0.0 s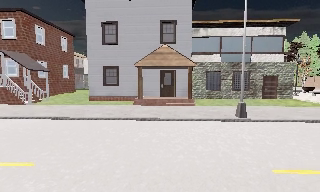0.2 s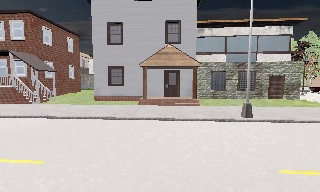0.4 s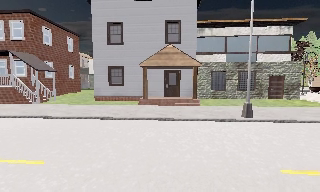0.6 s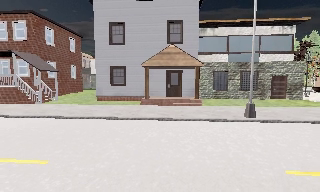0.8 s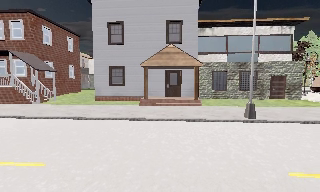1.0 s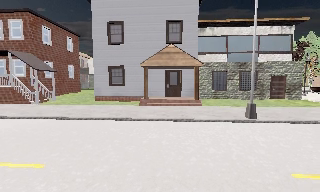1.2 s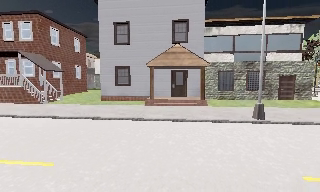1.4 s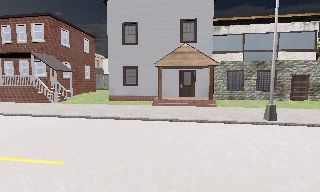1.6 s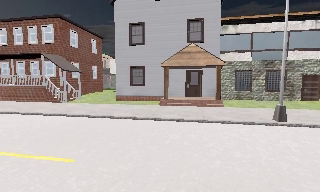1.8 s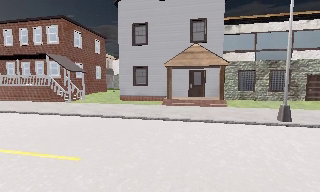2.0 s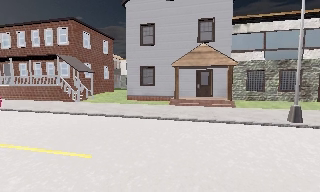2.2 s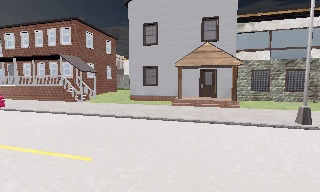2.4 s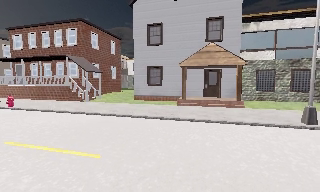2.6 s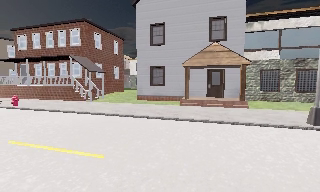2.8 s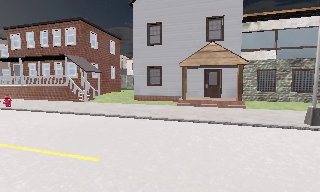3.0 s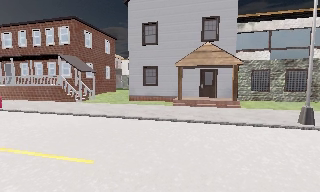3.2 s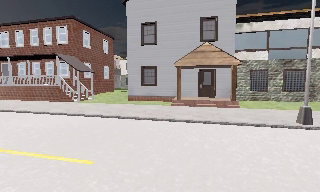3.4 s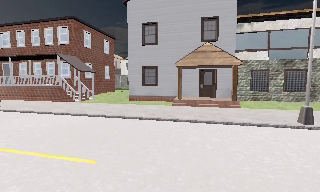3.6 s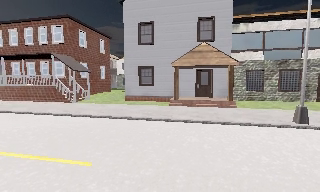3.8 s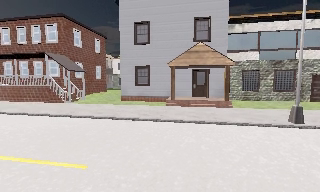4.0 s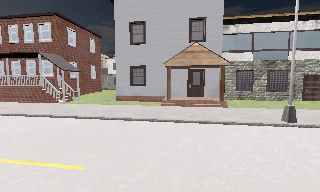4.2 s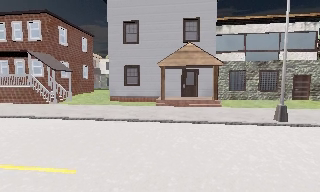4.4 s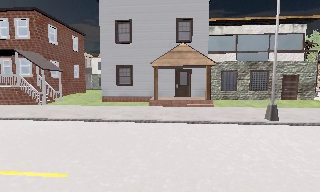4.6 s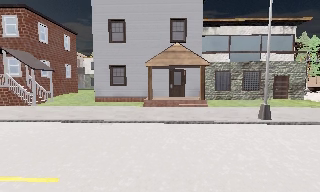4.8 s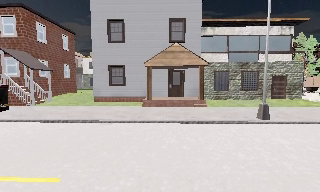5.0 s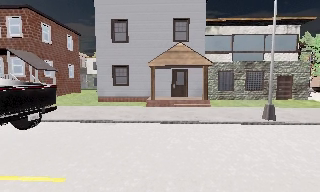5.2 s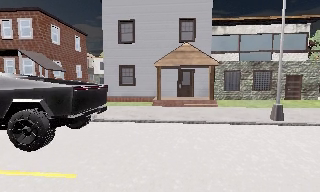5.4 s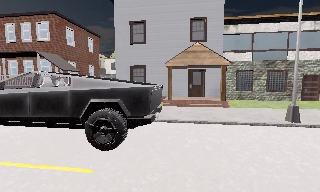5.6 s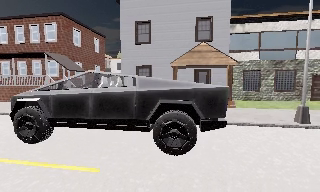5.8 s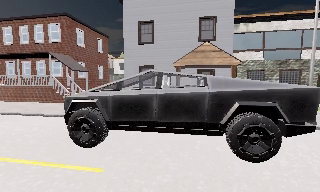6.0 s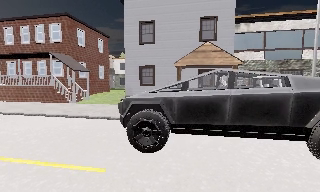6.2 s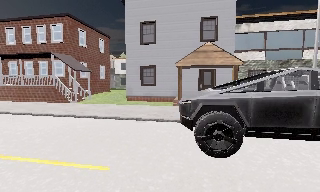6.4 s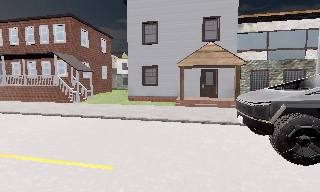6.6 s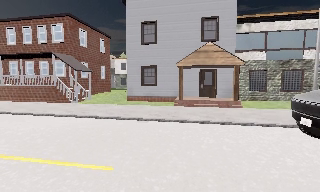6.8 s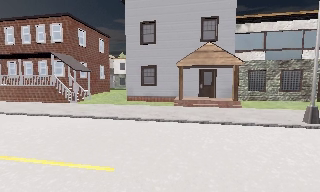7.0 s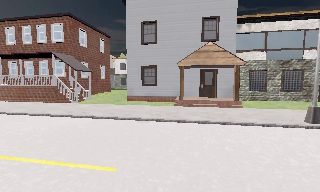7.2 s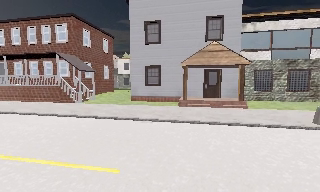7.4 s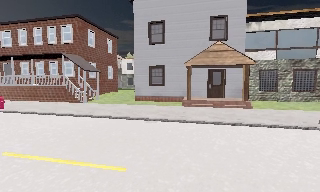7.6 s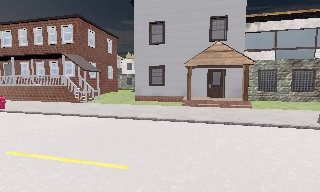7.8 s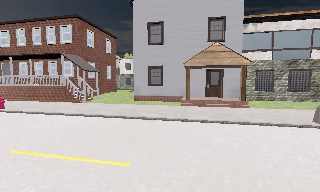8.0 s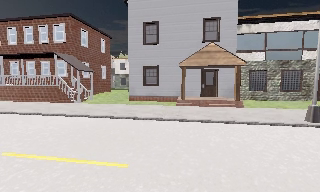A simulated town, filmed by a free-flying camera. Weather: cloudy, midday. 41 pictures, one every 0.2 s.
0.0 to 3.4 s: The camera pans to its left, which is counterclockwise from overhead, by about 10 degrees. It travels to its left, about 0.5 m, so close, fixed things drift to the right.
3.4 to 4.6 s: The camera swings to its right by about 10 degrees, and the scene slides to the left.
4.6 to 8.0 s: The camera travels to its left, about 1 m, so close, fixed things drift to the right.
The film runs backward here.
